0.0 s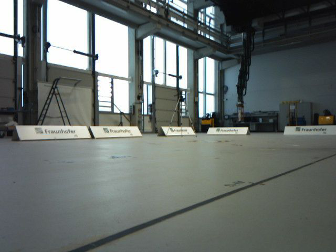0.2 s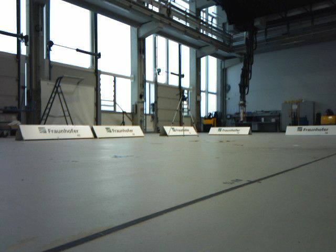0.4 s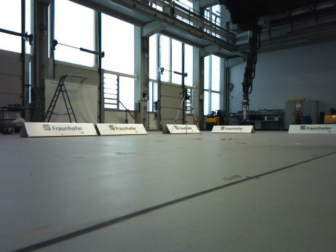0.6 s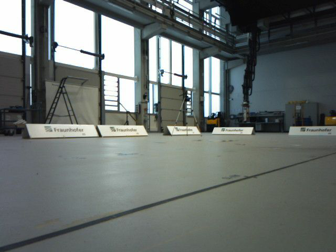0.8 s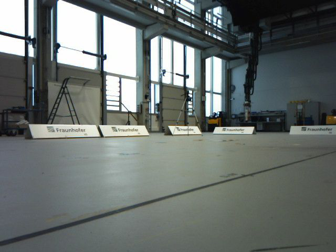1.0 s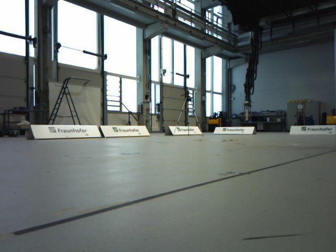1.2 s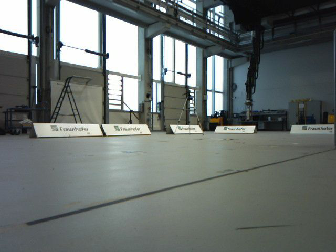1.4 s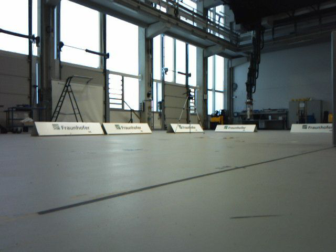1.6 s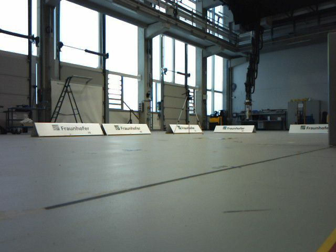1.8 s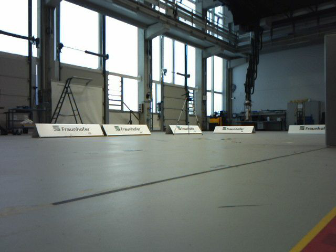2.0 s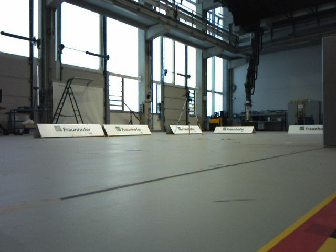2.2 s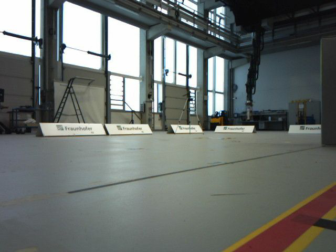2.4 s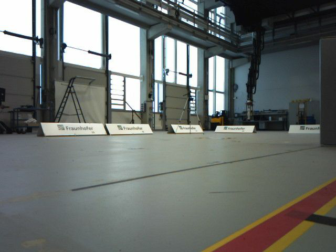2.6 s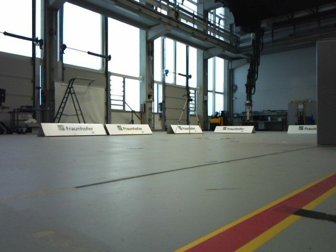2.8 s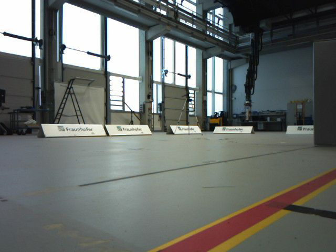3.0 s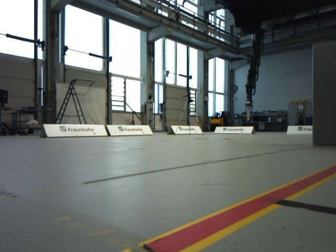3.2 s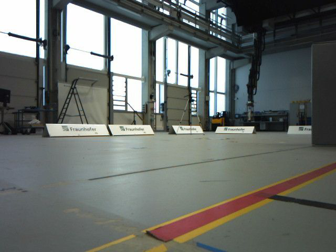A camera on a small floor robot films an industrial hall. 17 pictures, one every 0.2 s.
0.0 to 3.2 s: The camera travels backward, about 0.7 m, so what stands in front gets smaller.
The film runs backward here.
